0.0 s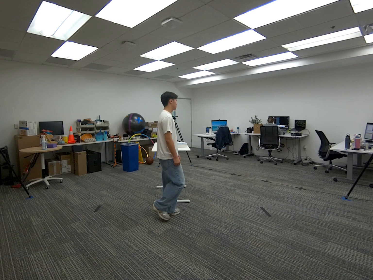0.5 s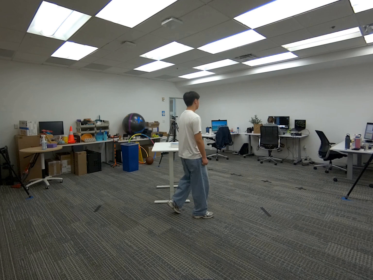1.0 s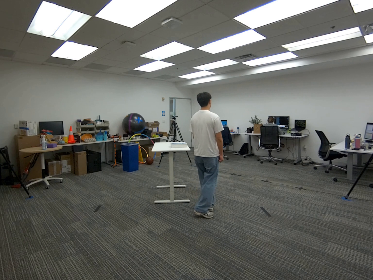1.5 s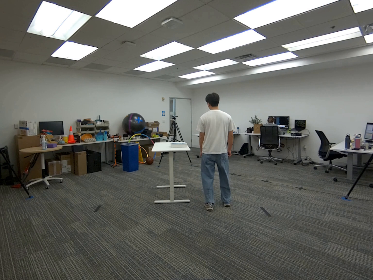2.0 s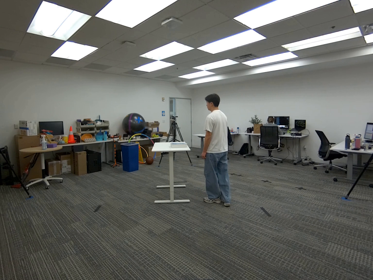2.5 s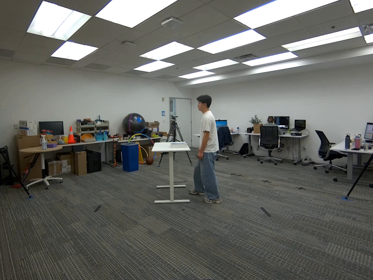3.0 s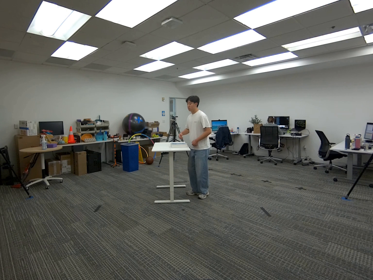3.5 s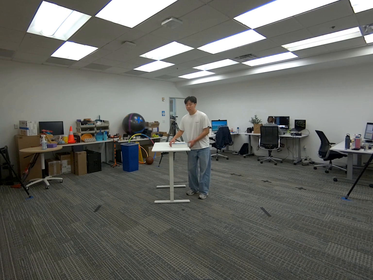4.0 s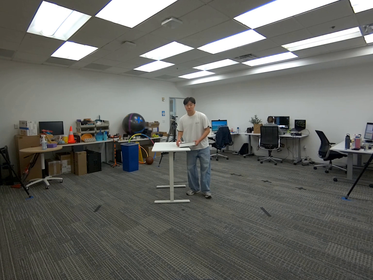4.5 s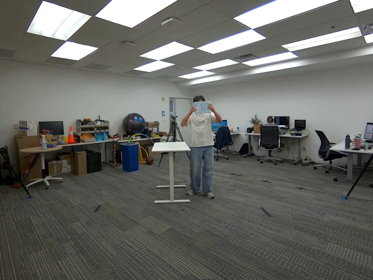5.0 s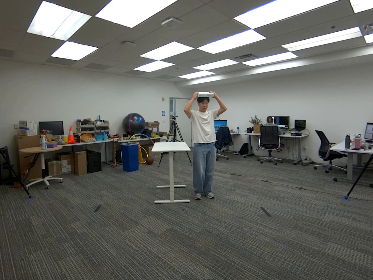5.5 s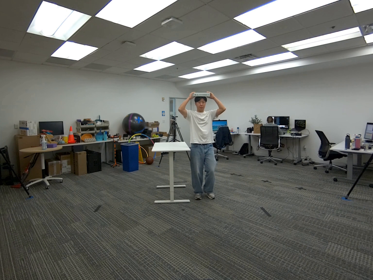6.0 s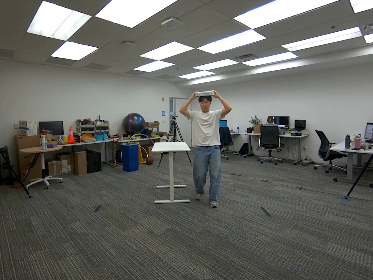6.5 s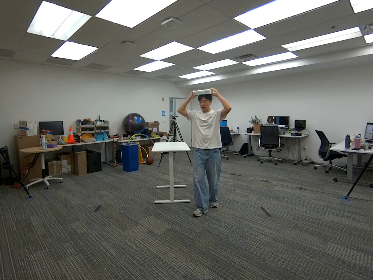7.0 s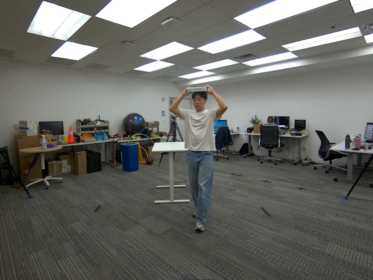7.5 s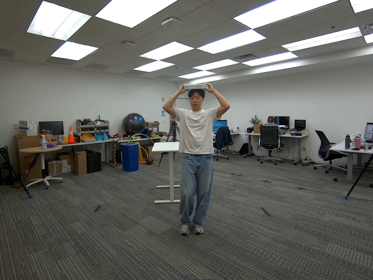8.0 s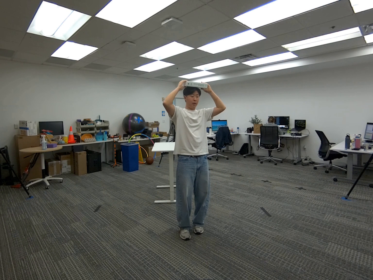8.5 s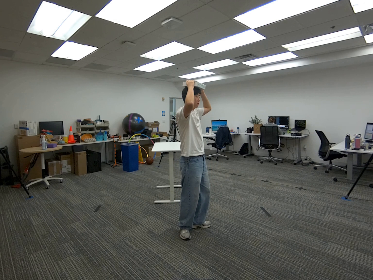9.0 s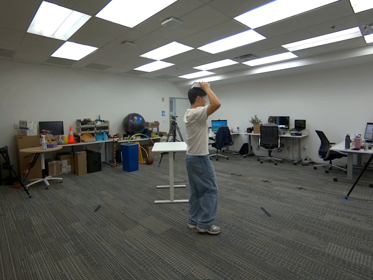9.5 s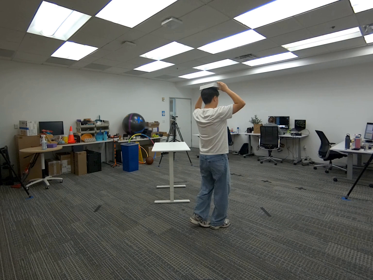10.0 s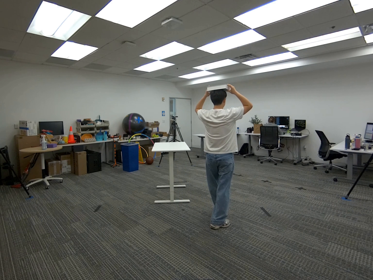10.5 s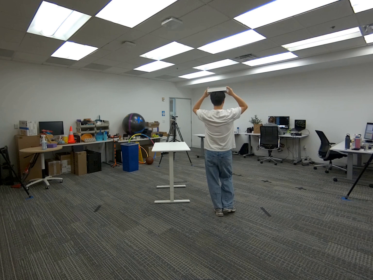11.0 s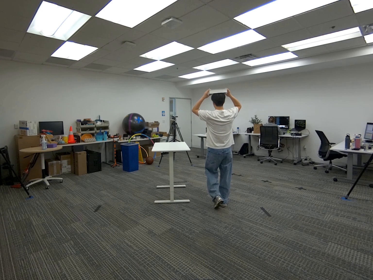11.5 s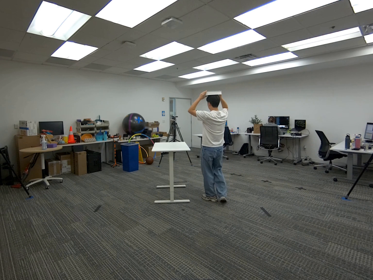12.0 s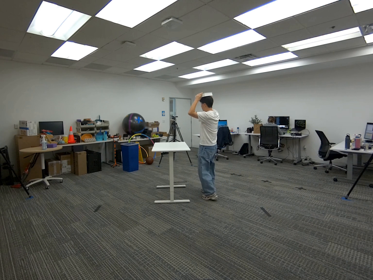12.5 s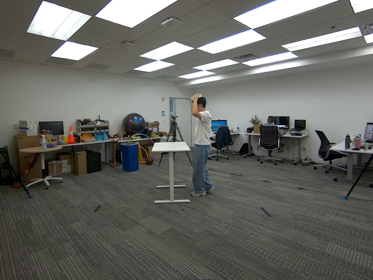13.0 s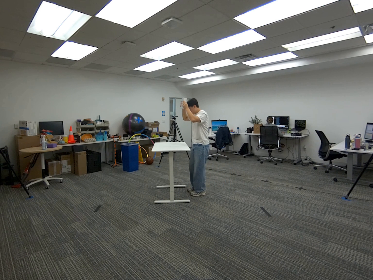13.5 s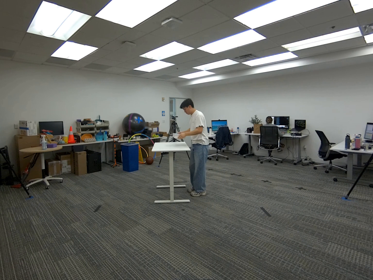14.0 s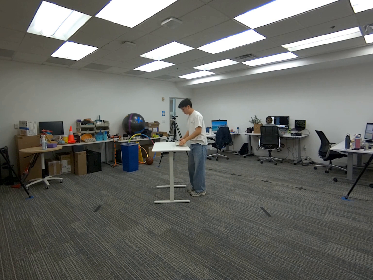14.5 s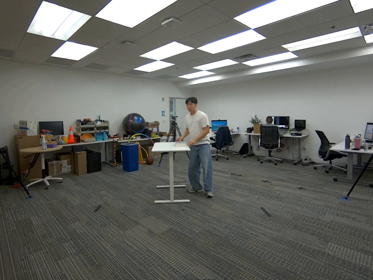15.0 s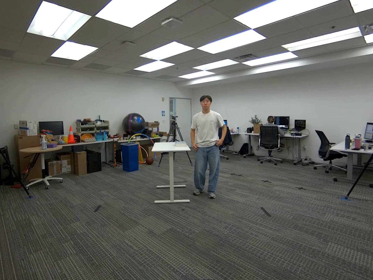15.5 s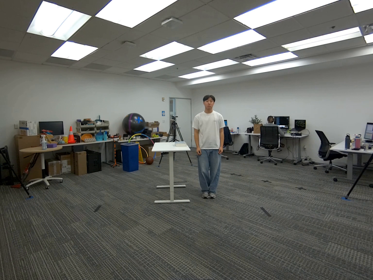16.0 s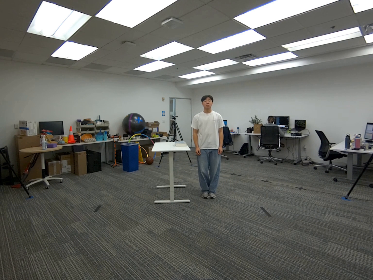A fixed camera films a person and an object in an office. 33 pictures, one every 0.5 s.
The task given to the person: Walk to the light blue book on the white desk. Pick it up with both hands, place it carefully on your head while holding it, walk around, and then return the book to the white desk.
